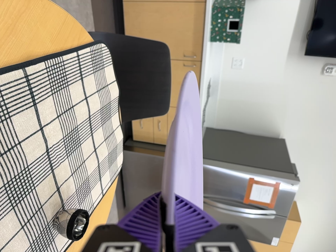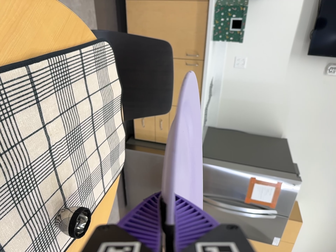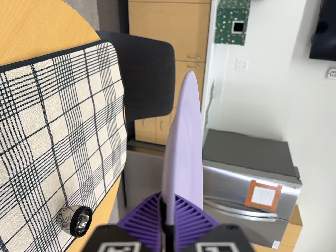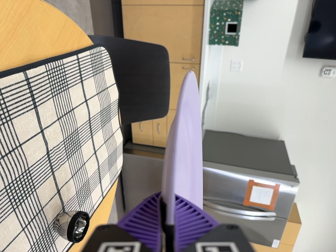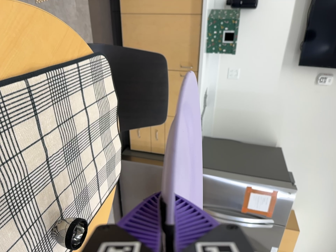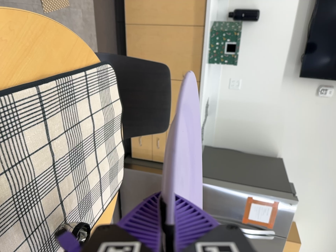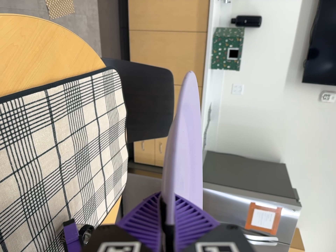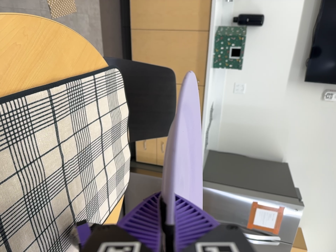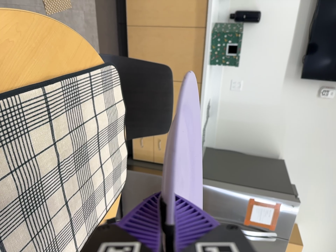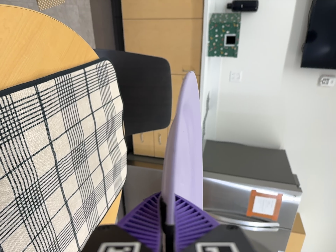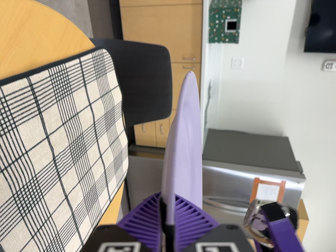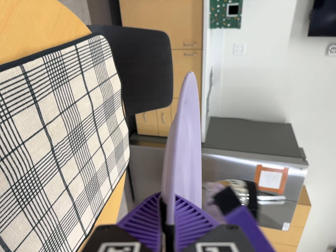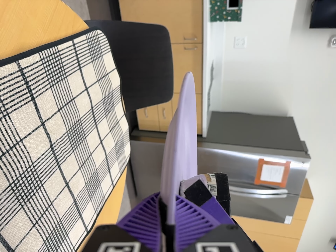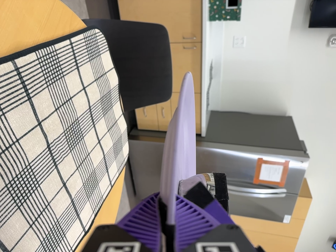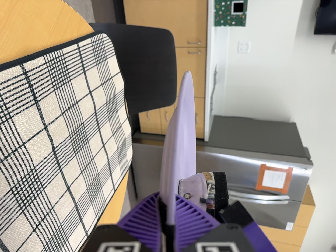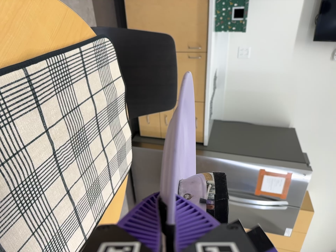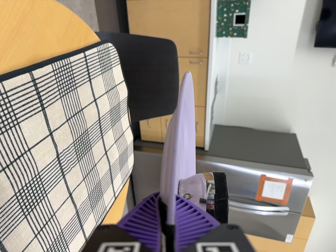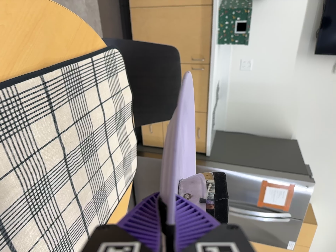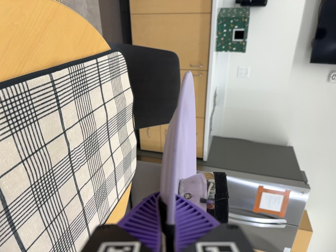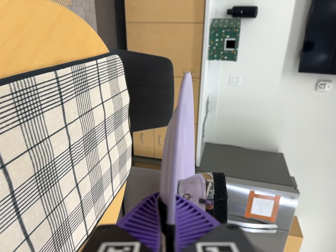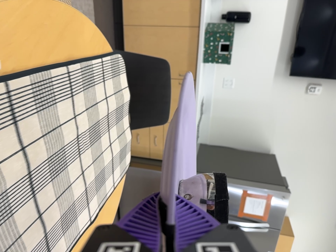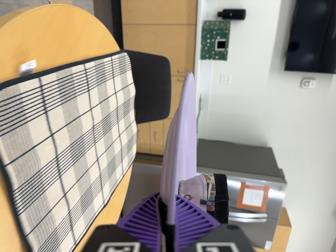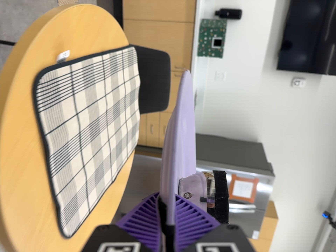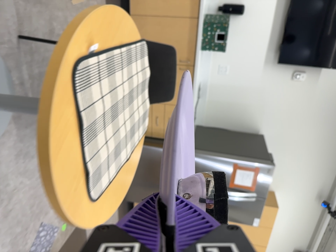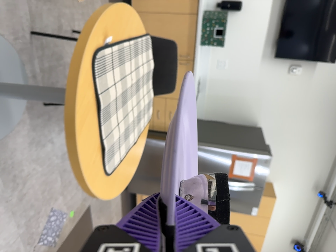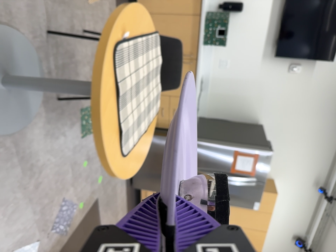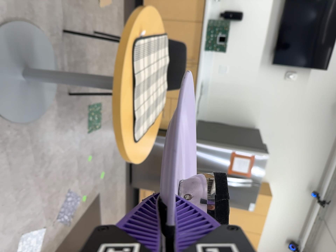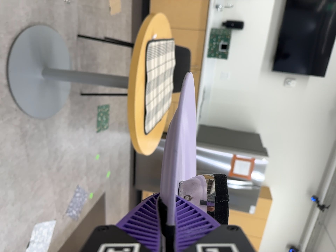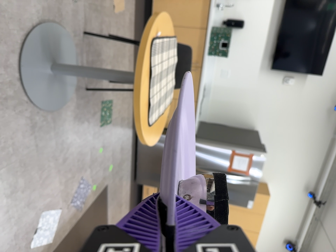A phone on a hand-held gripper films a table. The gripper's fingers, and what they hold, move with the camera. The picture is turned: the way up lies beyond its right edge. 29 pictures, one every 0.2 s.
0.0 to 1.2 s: The camera shifts only a little, or ends up much as it began.
1.2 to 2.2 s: The camera travels forward, about 6 cm, so what stands in front looms larger.
2.2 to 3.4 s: The camera shifts only a little, or ends up much as it began.
3.4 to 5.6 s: The camera travels backward and toward the bottom of its view, about 110 cm, so what stands in front gets smaller.
The film runs backward here.
